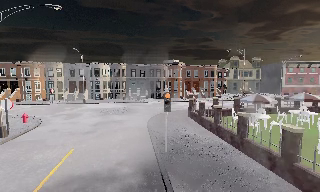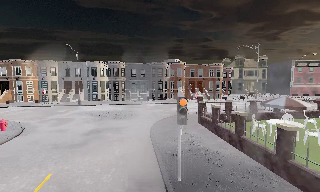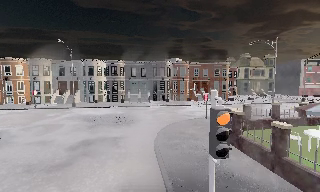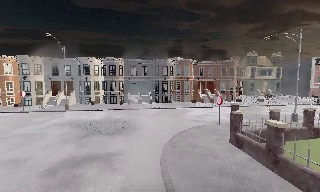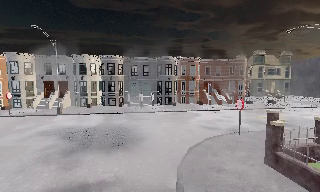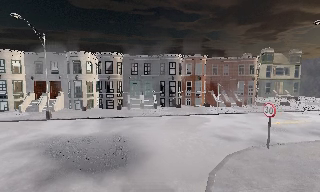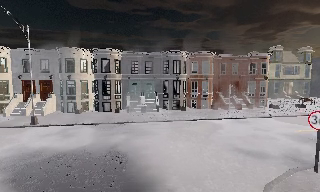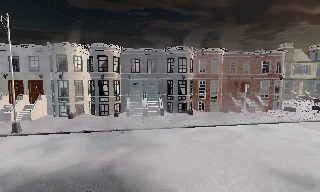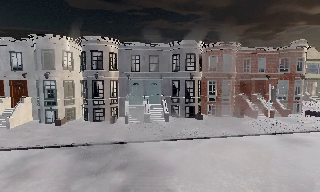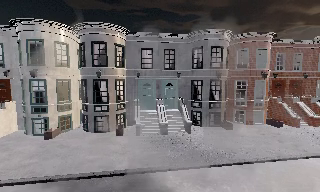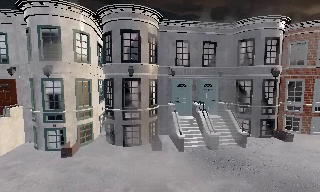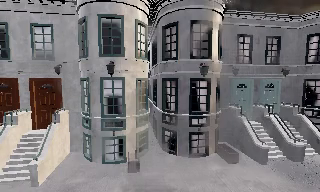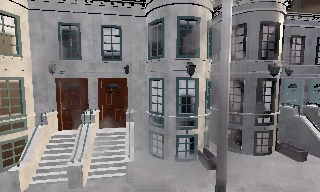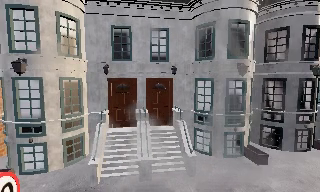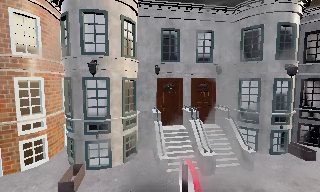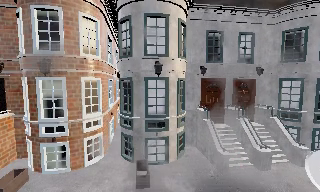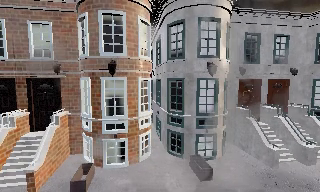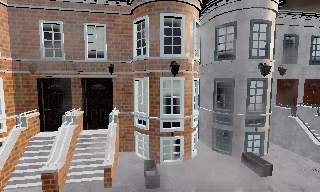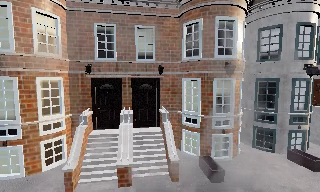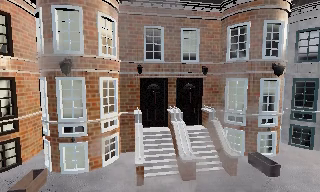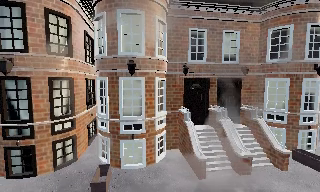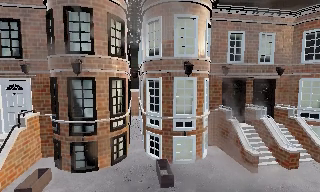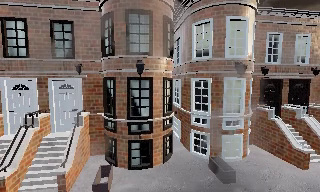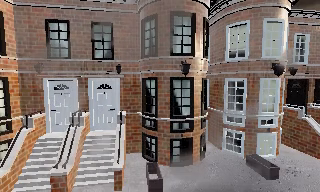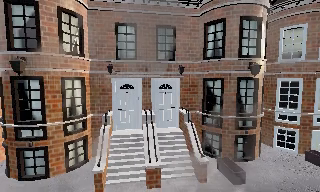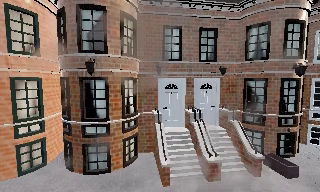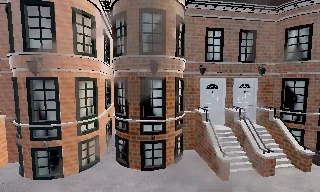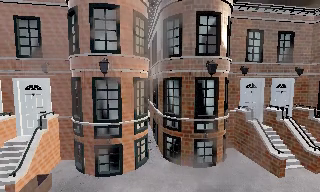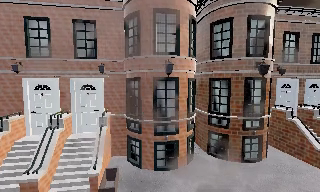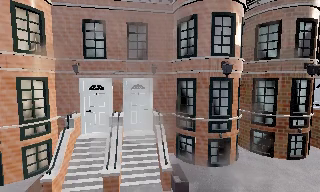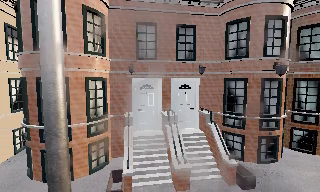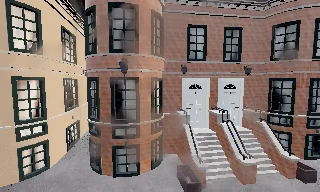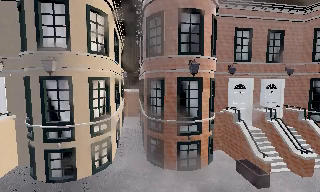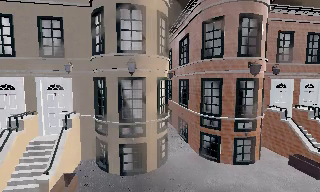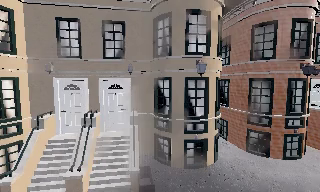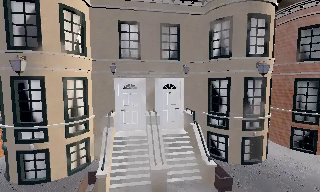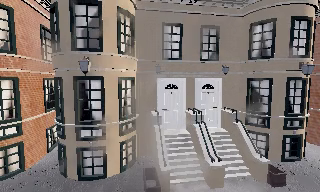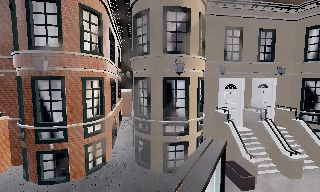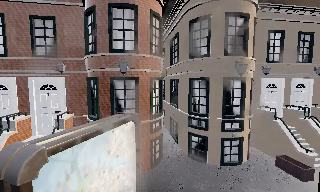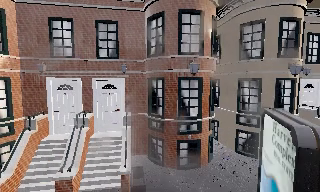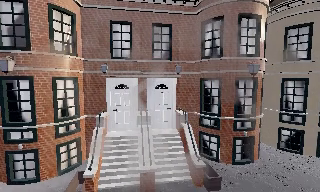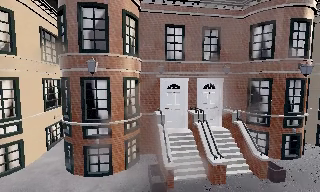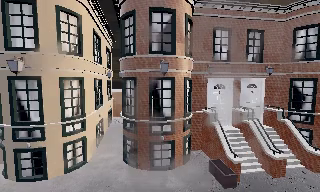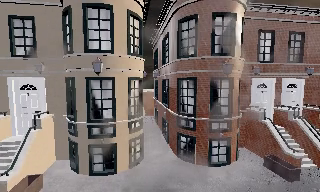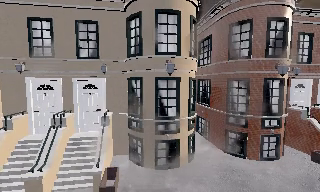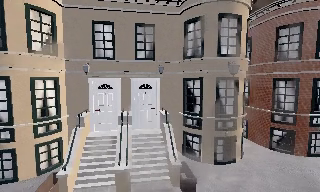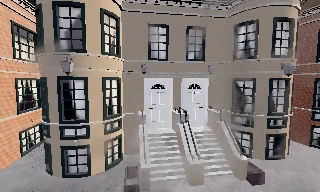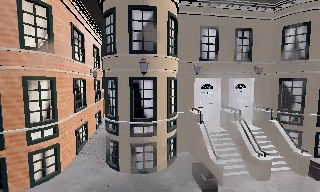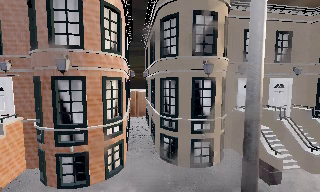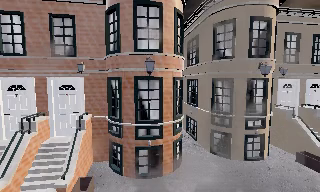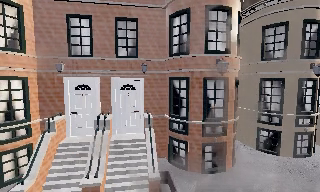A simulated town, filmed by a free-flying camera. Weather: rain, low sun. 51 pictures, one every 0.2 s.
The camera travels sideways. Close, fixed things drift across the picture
to the right.
0.0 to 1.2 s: The camera travels forward, about 13 m, so what stands in front looms larger.
1.2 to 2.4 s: The camera travels to its left and forward, about 15 m, so close, fixed things drift to the right.
2.4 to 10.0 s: The camera travels to its left, about 85 m, so close, fixed things drift to the right.
The film runs forward here.
